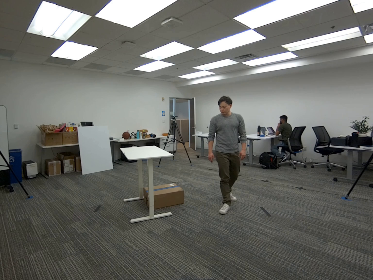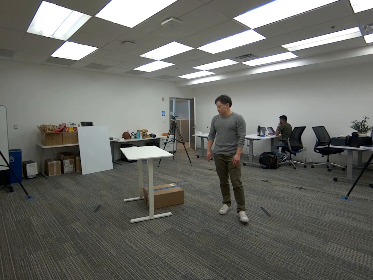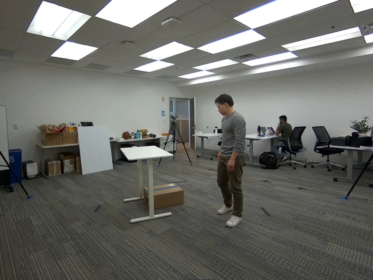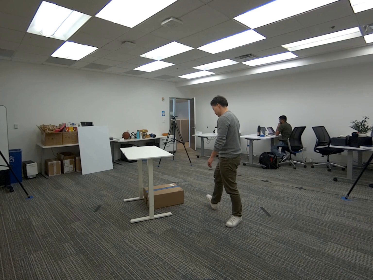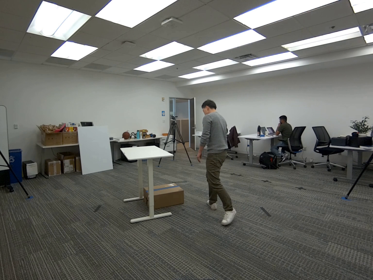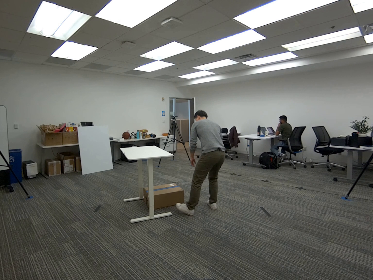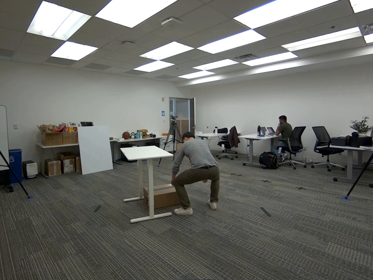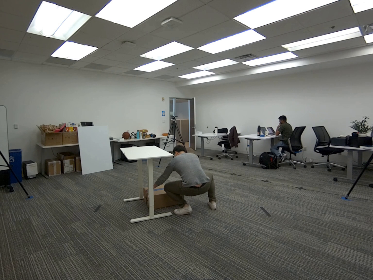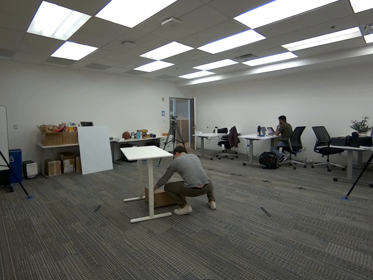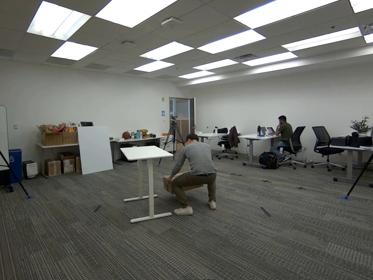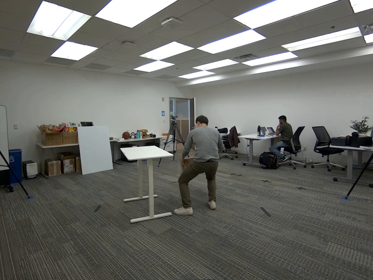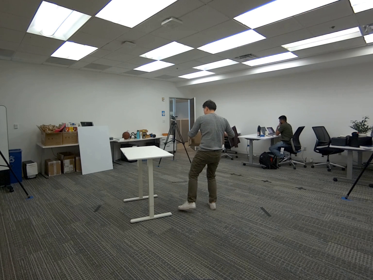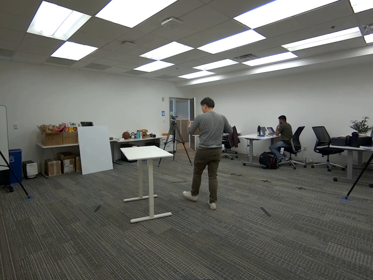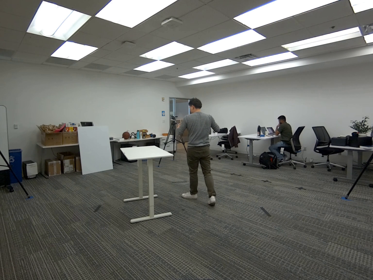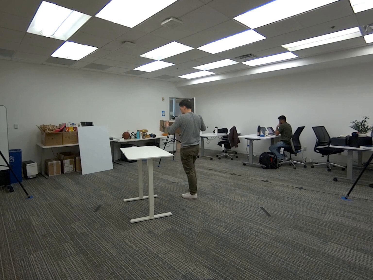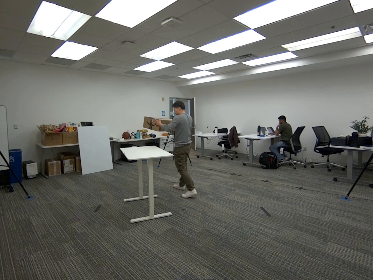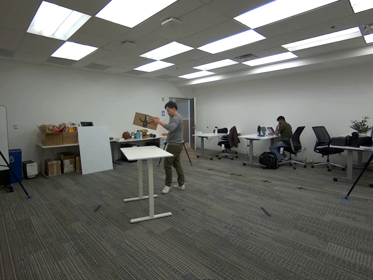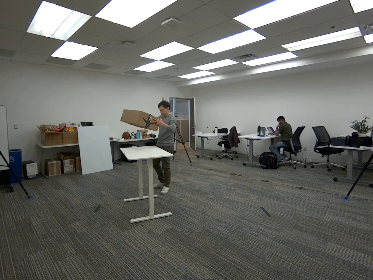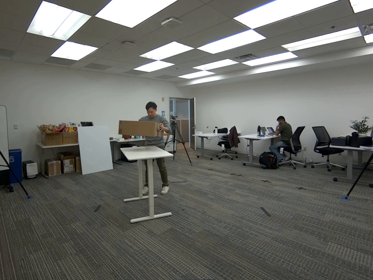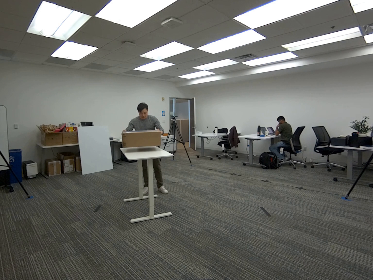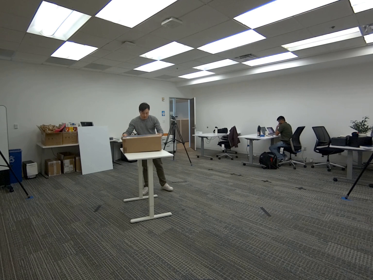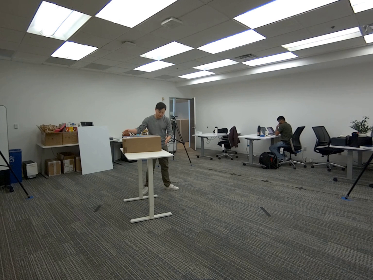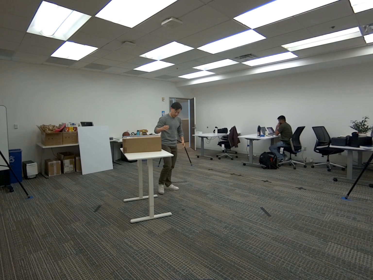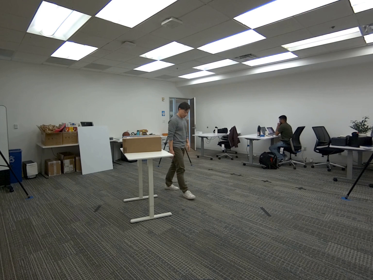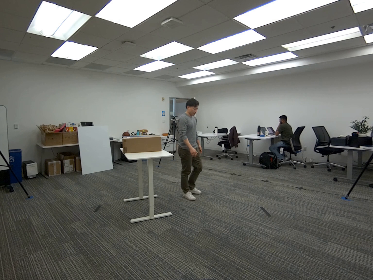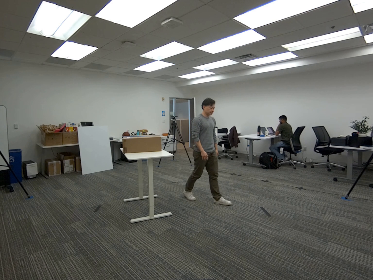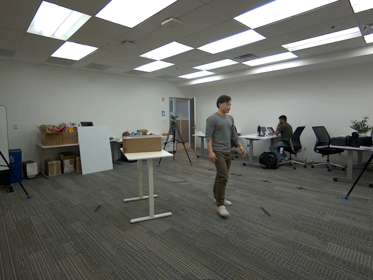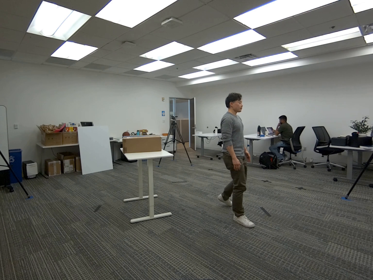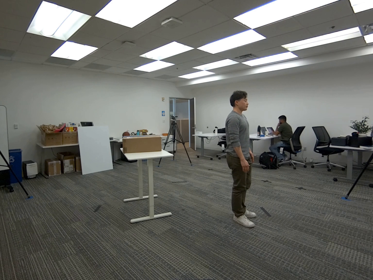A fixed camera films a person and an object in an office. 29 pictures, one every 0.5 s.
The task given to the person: Pick up the big brown cardboard box from the ground and place it on top of the white desk.
